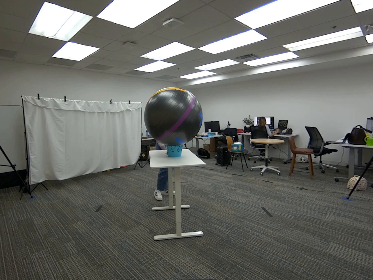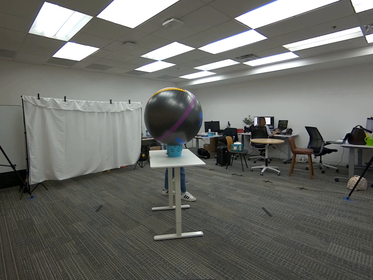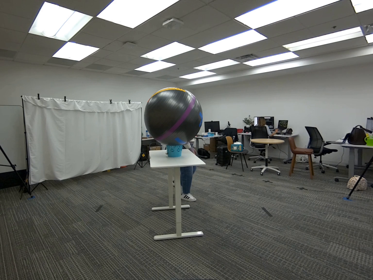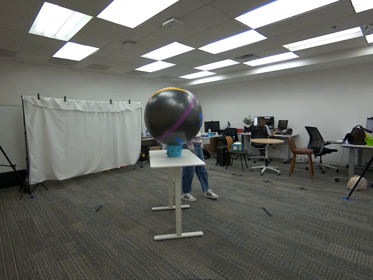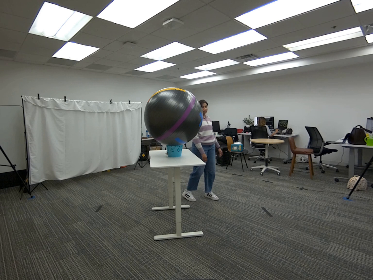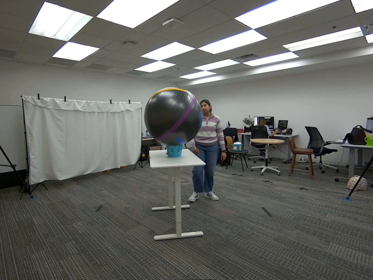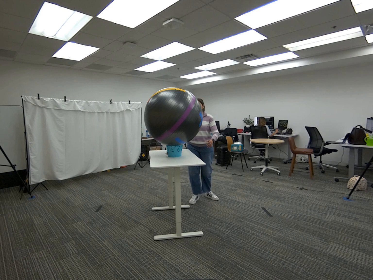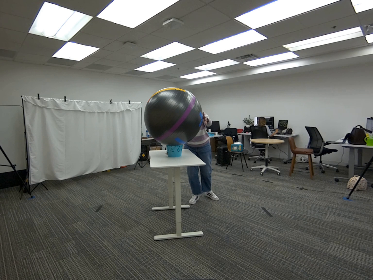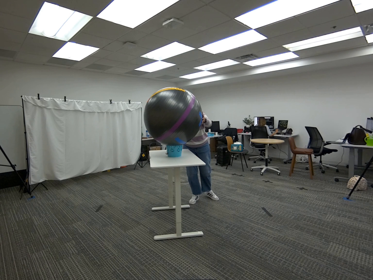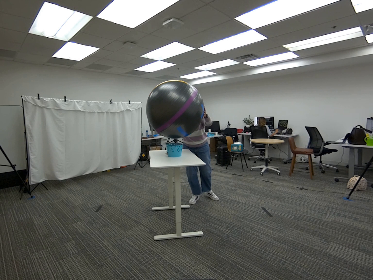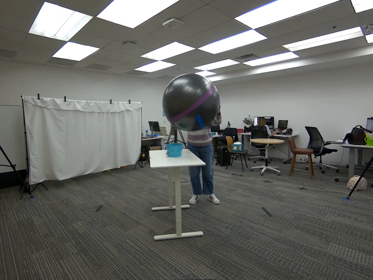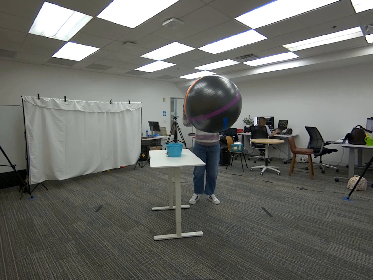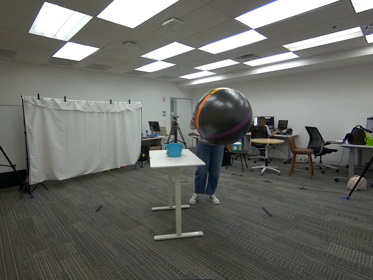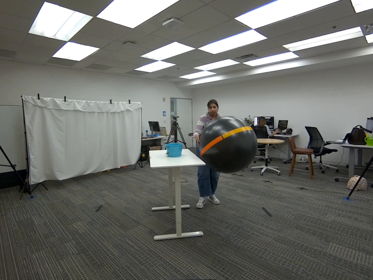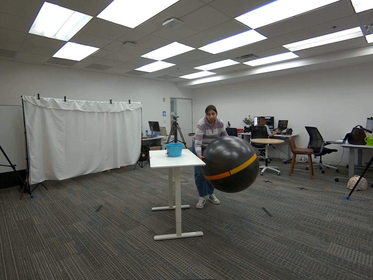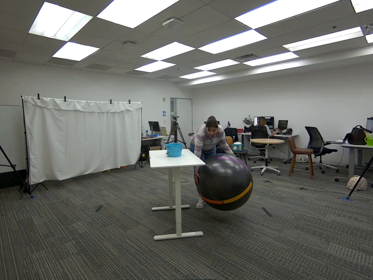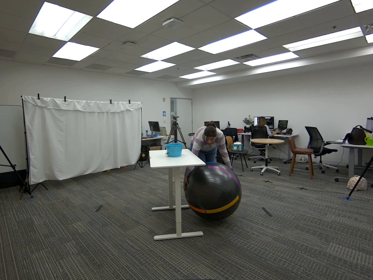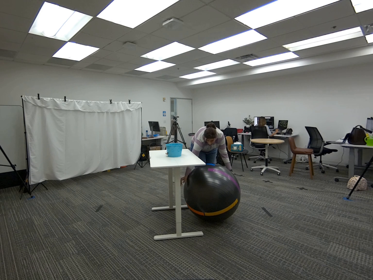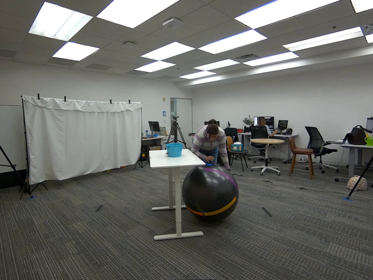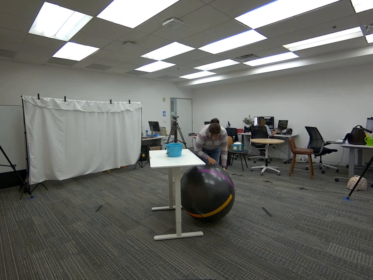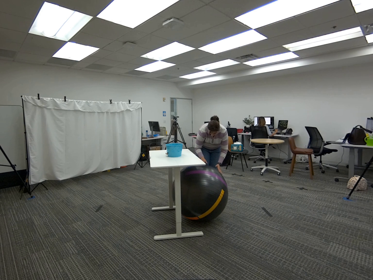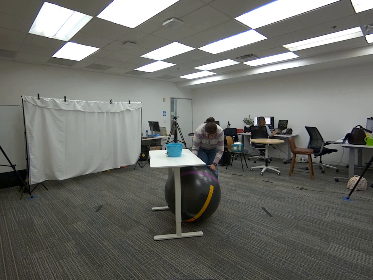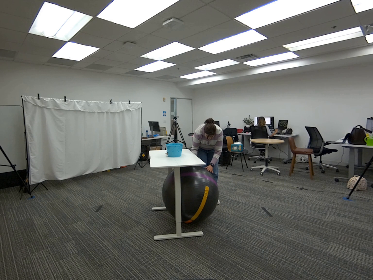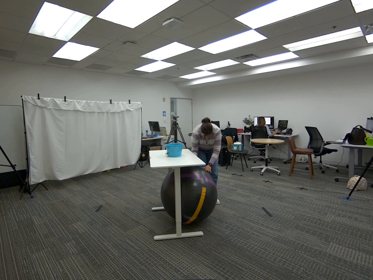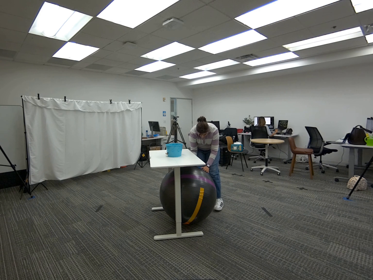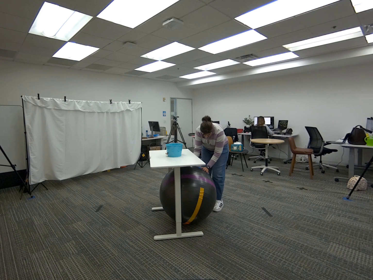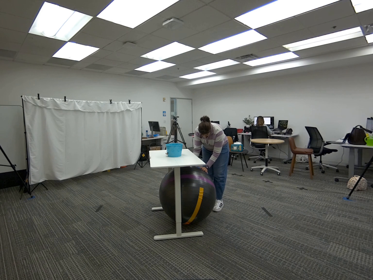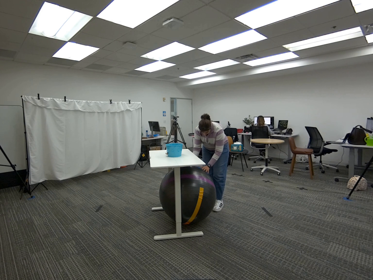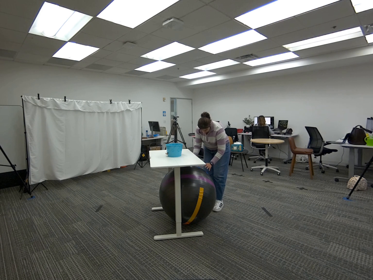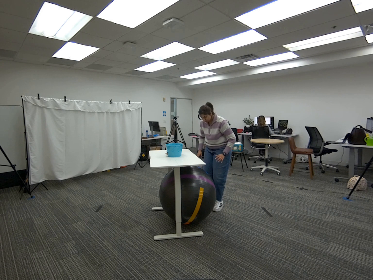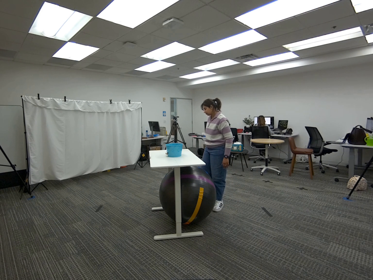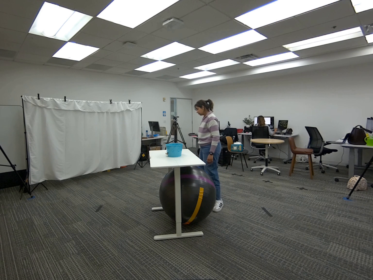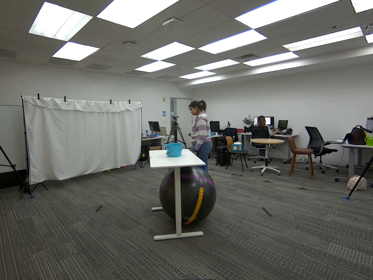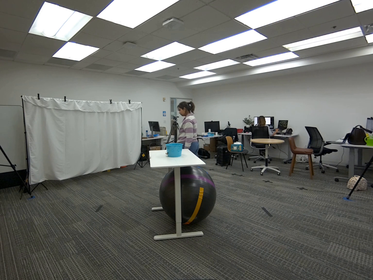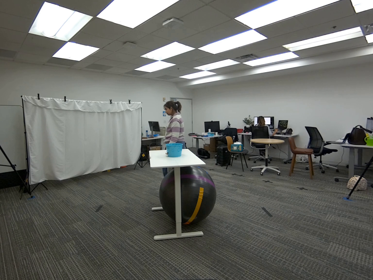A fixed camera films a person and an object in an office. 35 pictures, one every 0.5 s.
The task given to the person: Walk over to the yoga ball on the top of the white desk in the blue basket and hold onto the yoga ball with both hands and slowly roll the yoga ball under the desk while always keeping your hand on the yoga ball. Leave the yoga ball on the ground when complete.
